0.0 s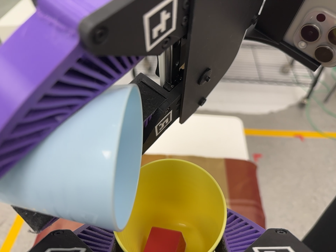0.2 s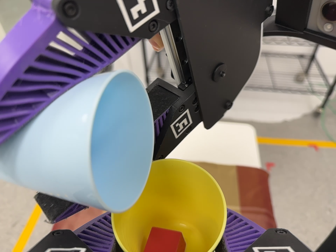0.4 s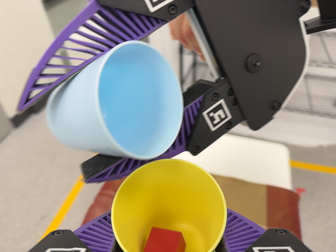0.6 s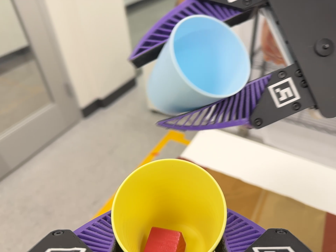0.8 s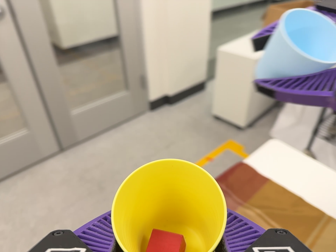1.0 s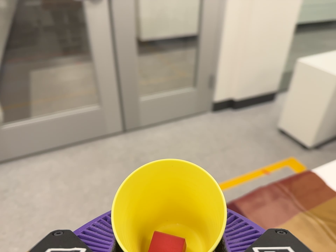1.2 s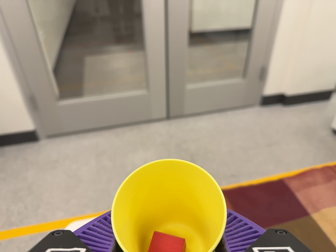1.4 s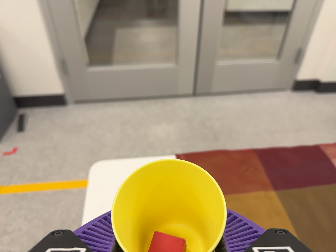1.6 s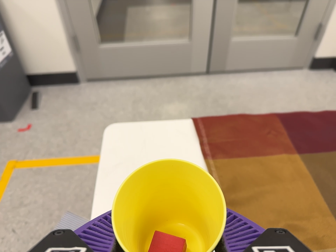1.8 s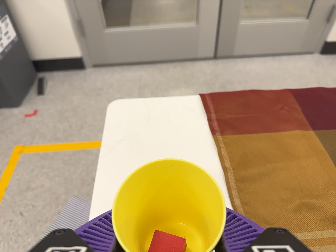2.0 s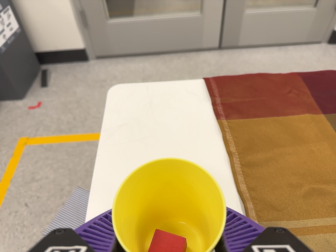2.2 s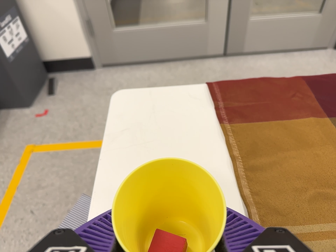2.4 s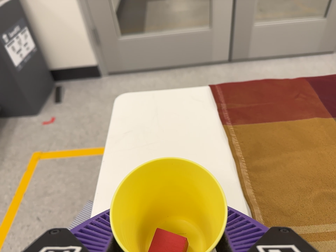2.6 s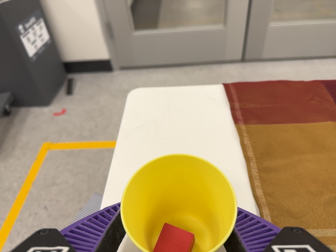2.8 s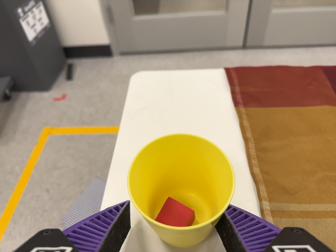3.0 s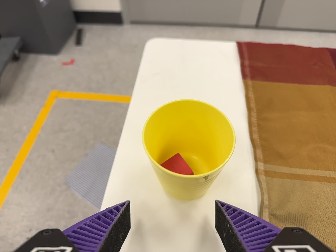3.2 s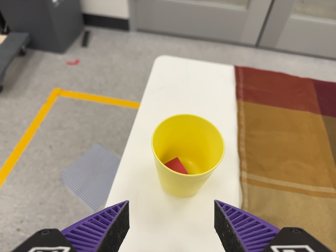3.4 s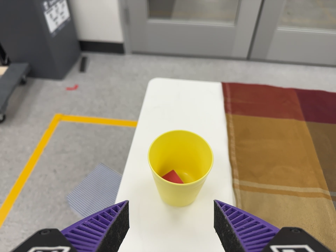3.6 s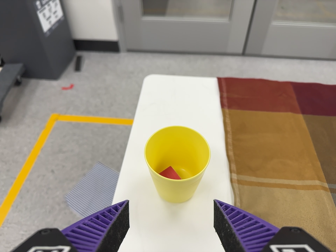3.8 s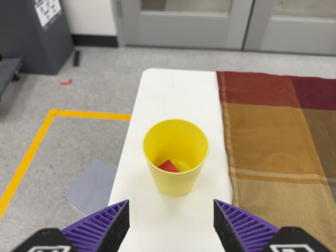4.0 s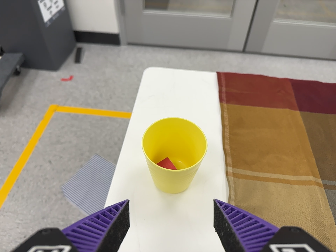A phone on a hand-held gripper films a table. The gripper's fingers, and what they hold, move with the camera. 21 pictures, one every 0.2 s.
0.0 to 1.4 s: The scene slides to the right, as the camera pans about 60 degrees to its left. It travels toward the bottom of its view and to its left, about 26 cm, so close, fixed things drift upward. It rolls about its line of sight by about 50 degrees, and the scene rotates clockwise.
1.4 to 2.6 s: The camera travels toward the bottom of its view and forward, about 10 cm, so close, fixed things drift upward.
2.6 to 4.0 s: The camera travels backward, about 12 cm, so what stands in front gets smaller.
The film runs forward here.
